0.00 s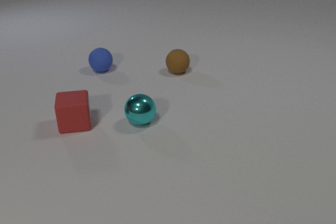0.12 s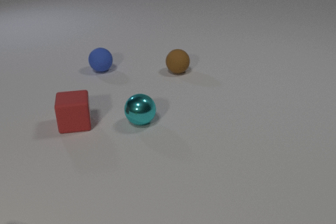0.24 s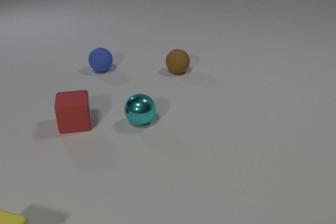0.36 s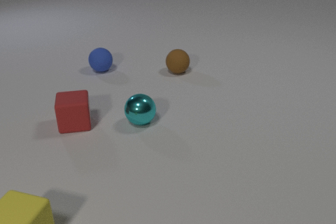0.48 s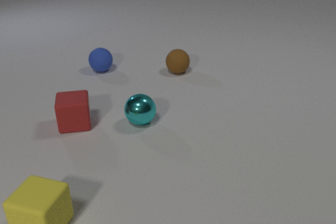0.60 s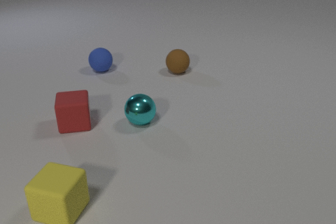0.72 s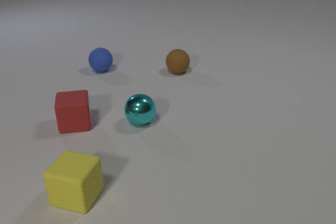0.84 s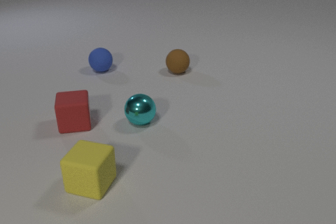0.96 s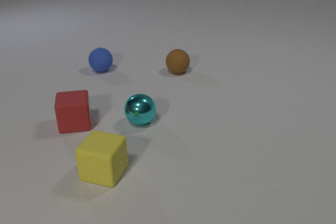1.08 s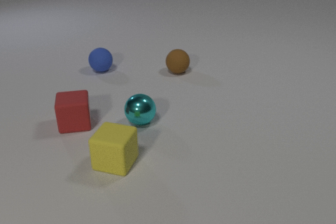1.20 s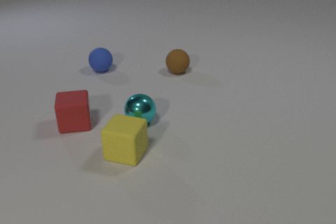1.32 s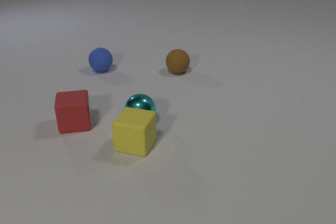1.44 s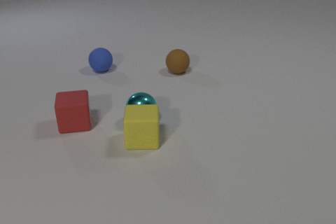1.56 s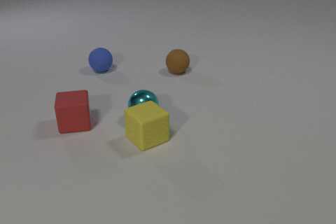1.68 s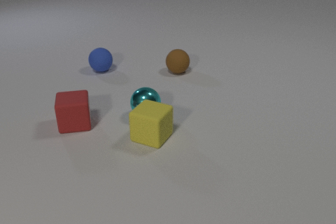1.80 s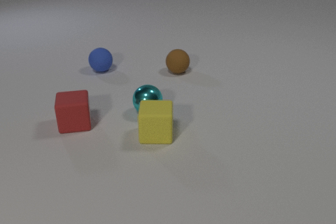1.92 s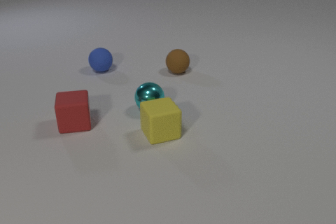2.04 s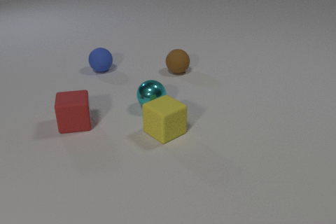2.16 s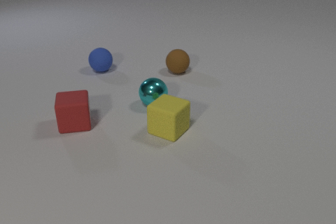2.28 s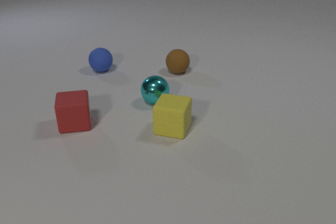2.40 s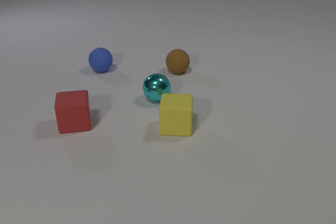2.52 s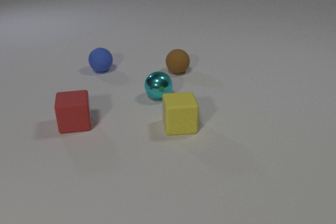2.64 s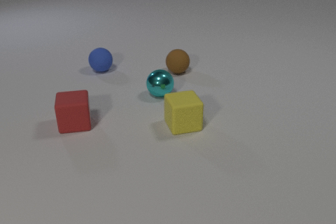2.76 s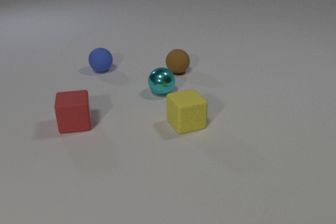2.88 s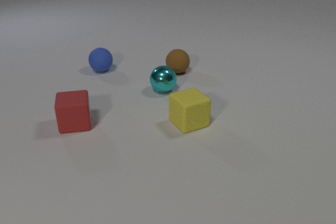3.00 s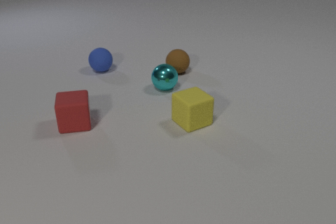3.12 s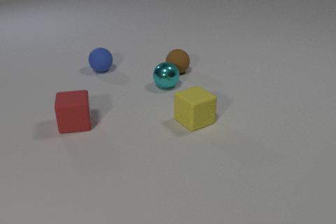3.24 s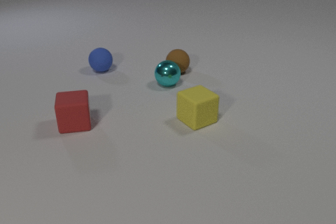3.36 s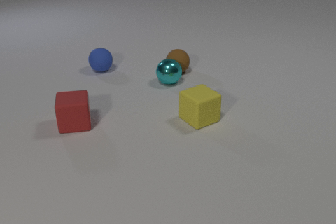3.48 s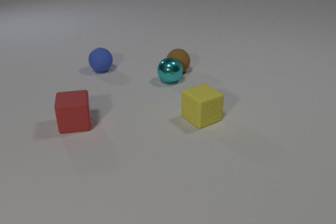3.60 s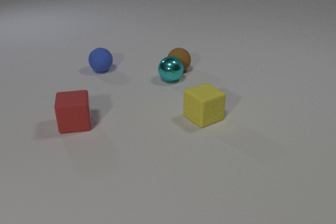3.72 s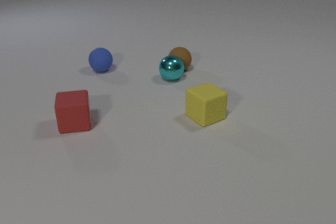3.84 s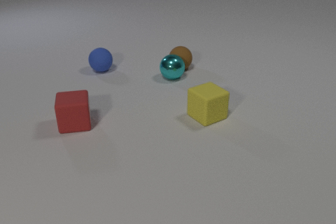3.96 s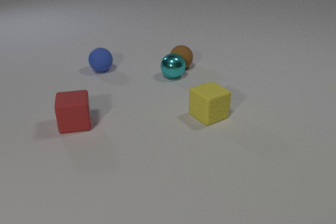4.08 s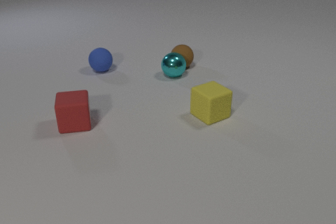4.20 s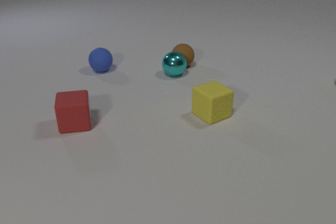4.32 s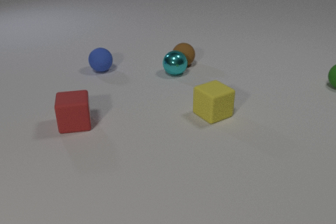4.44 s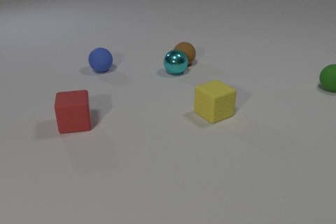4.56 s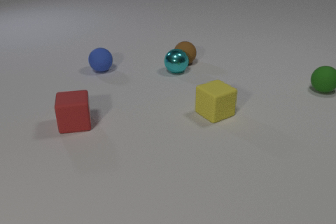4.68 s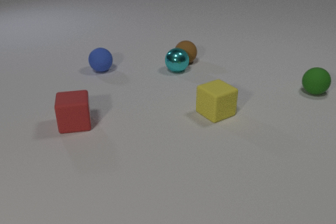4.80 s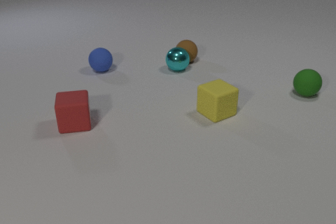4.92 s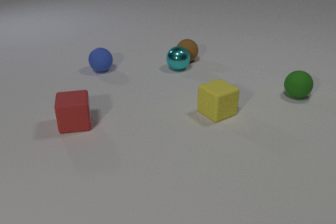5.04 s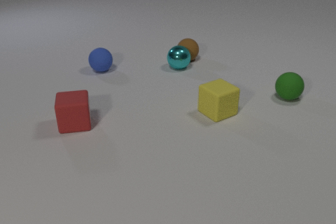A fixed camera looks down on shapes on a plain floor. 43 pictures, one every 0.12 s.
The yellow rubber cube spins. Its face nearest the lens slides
to the right.
The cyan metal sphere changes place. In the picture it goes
away from the camera.
0.00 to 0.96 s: The yellow rubber cube comes in at the bottom edge, slides to the right and away from the camera.
0.96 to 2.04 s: The yellow rubber cube slides away from the camera and to the right, spins counterclockwise seen from above by about 150 degrees, its near face sliding to the right. The cyan metal sphere rolls away from the camera. The yellow rubber cube and the cyan metal sphere collide.
2.04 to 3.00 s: The yellow rubber cube slides to the right and away from the camera, spins so that its near face slides to the right, counterclockwise seen from above. The cyan metal sphere rolls away from the camera.
3.00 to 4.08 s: The yellow rubber cube slides to the right and away from the camera. The cyan metal sphere rolls away from the camera. The brown rubber sphere rolls away from the camera. The cyan metal sphere and the brown rubber sphere collide.
4.08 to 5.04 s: The yellow rubber cube slides to the right and away from the camera. The cyan metal sphere rolls away from the camera. The green rubber sphere comes in at the right edge, rolls to the left and toward the camera. The brown rubber sphere rolls away from the camera.
What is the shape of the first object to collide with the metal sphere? cube.
How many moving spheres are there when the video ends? 3.
How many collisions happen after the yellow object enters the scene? 2.
